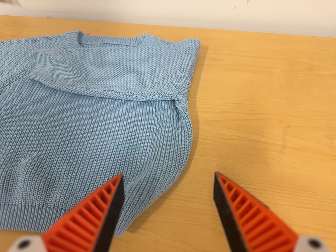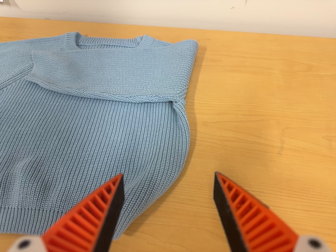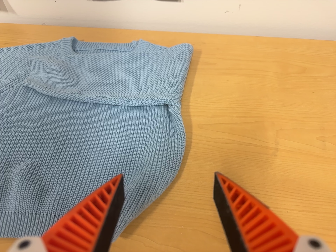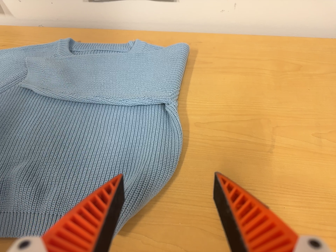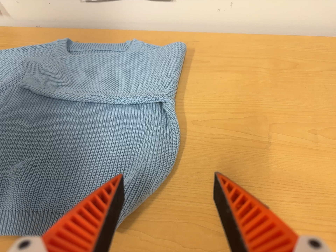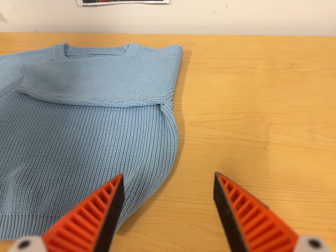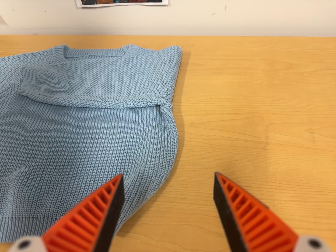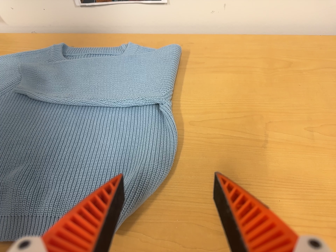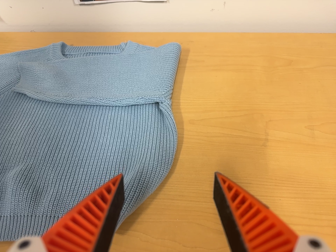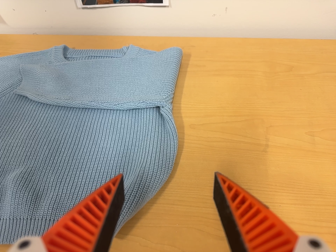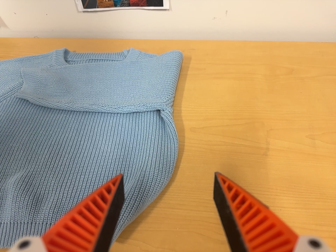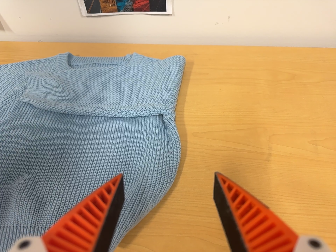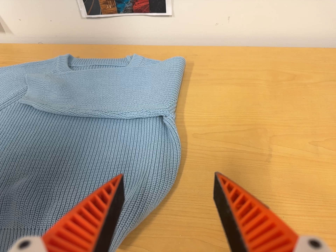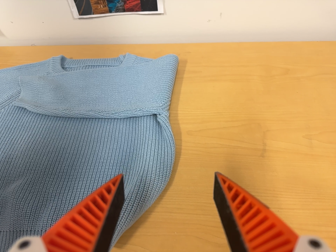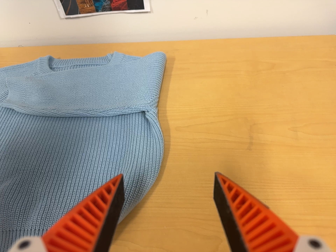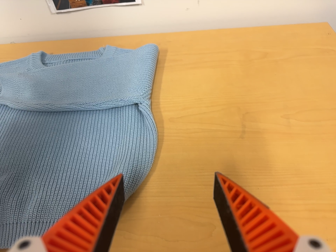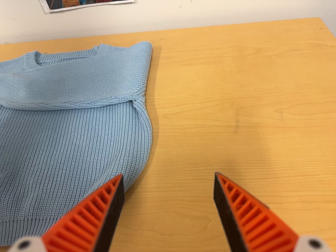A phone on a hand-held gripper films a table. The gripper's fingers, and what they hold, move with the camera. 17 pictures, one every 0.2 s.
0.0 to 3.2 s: The camera travels to its right, about 6 cm, so close, fixed things drift to the left. It rolls about its line of sight by about 10 degrees, and the scene rotates counterclockwise.
The film runs backward here.
